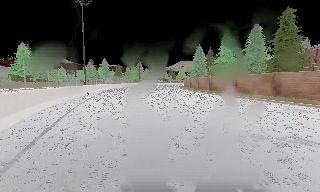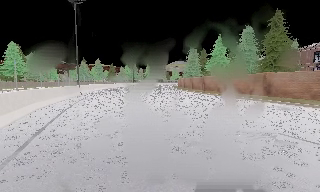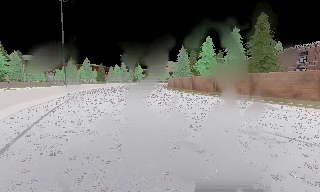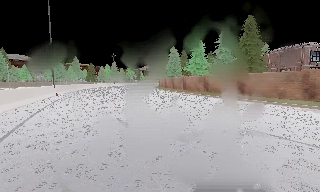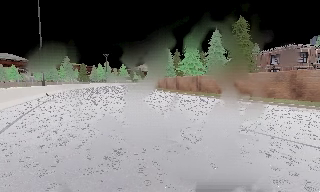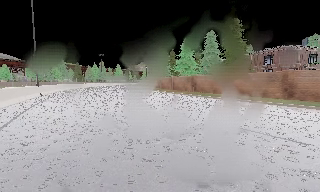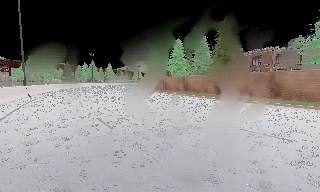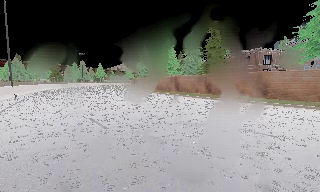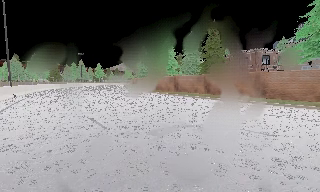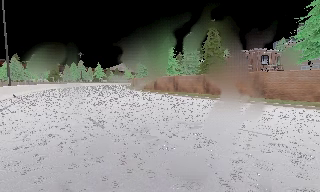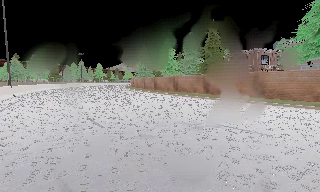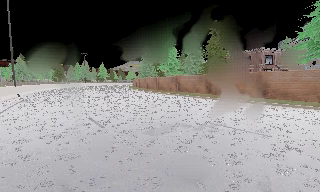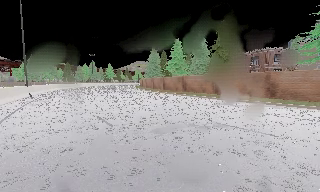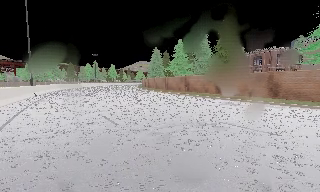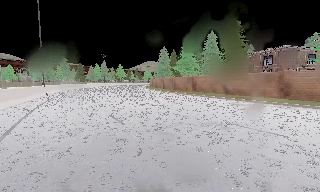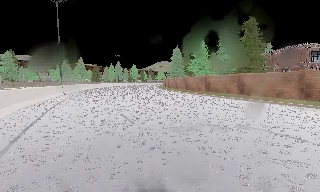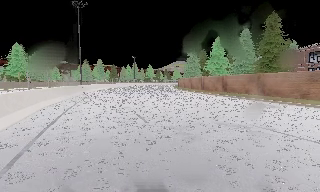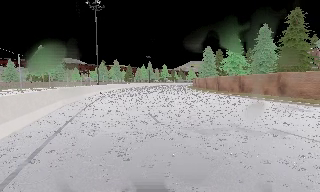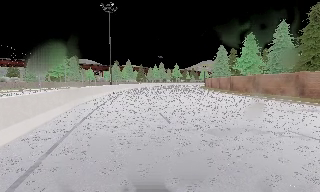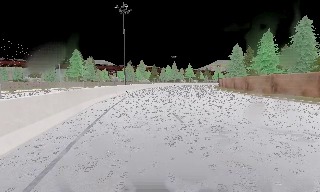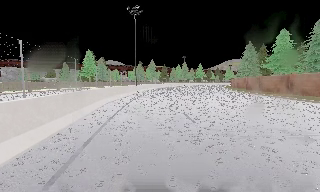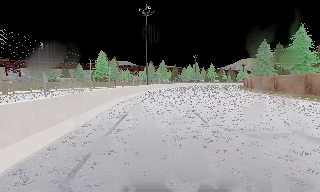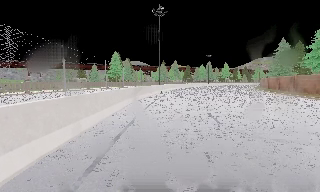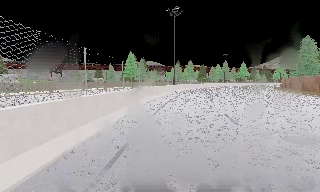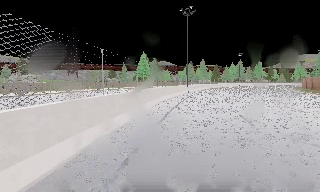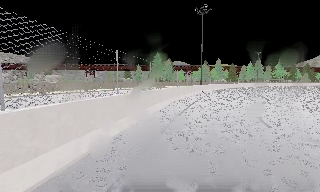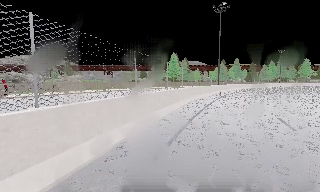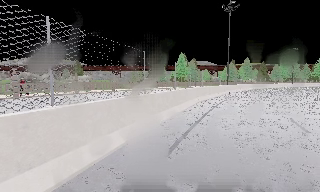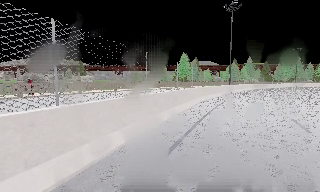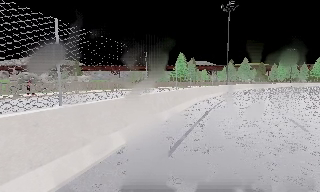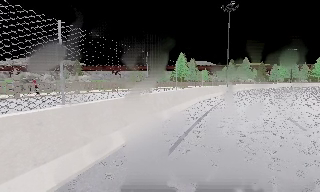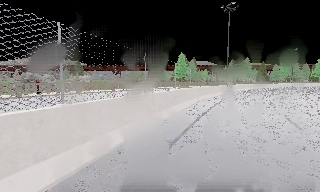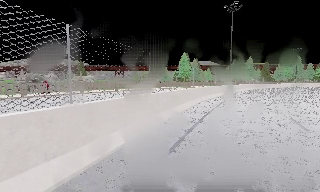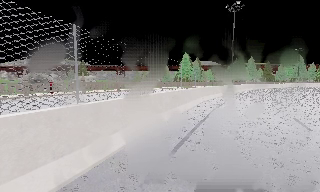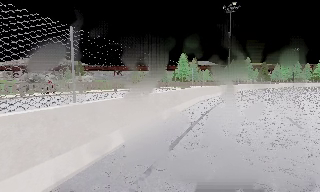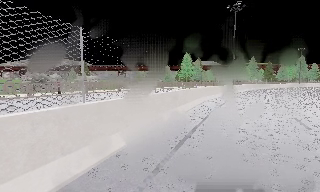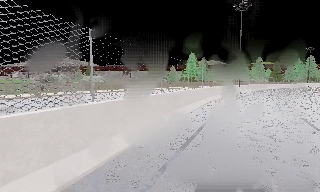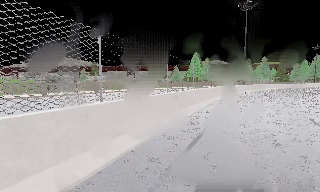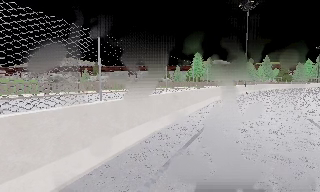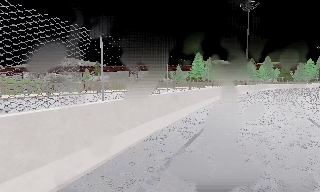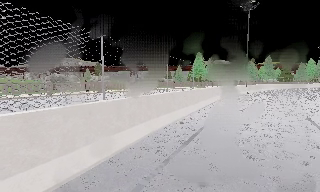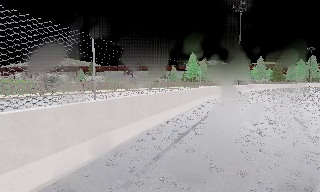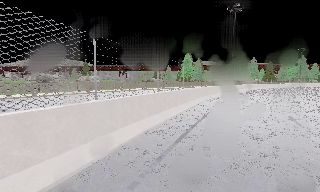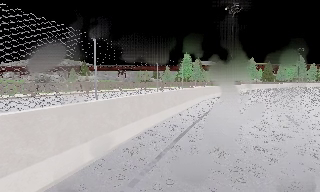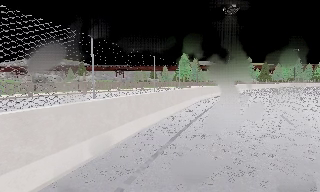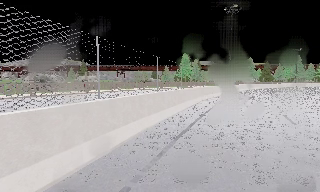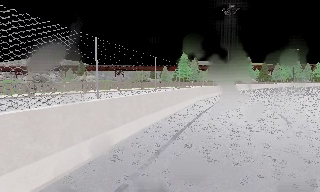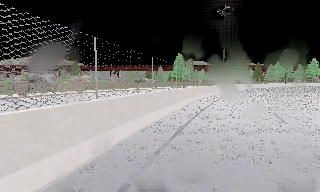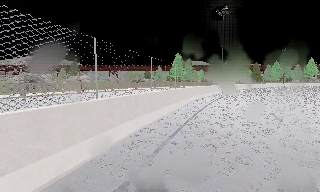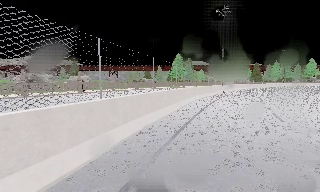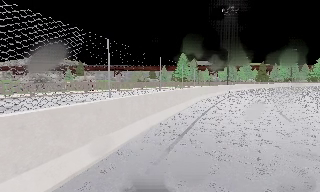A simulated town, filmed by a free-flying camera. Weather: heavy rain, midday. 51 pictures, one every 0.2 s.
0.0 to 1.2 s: The camera pans to its right, which is clockwise from overhead, by about 15 degrees.
1.2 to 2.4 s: The camera shifts only a little, or ends up much as it began.
2.4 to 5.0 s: The scene slides to the right, as the camera pans about 55 degrees to its left. It travels backward, about 0.5 m.
5.0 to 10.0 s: The camera travels backward and to its left, about 1.5 m, so what stands in front gets smaller.
The film runs backward here.
